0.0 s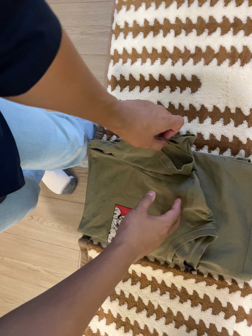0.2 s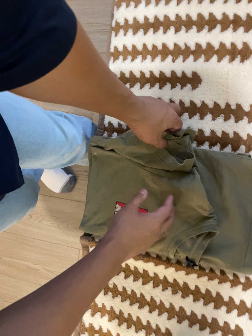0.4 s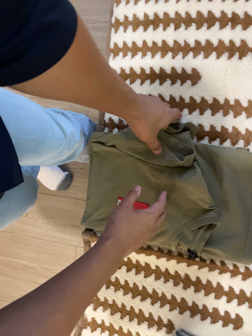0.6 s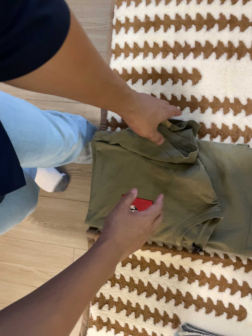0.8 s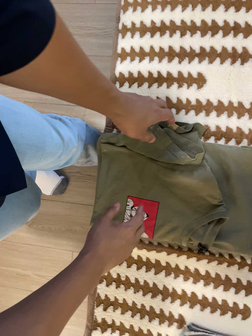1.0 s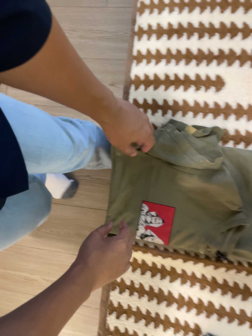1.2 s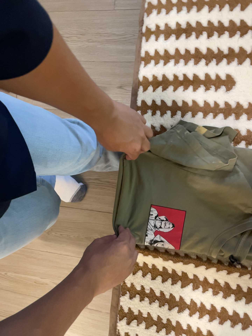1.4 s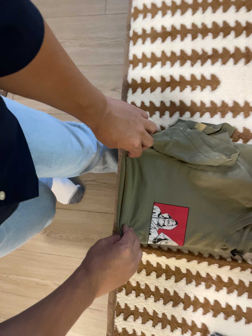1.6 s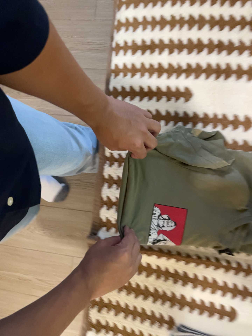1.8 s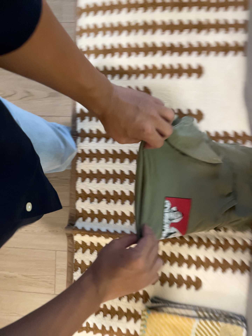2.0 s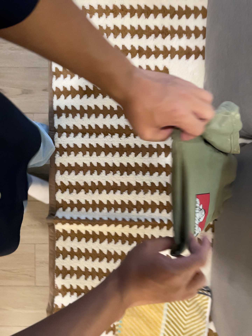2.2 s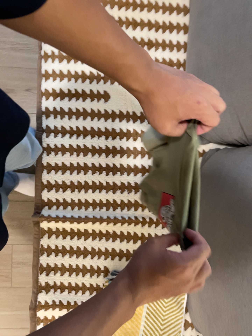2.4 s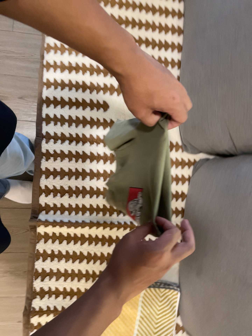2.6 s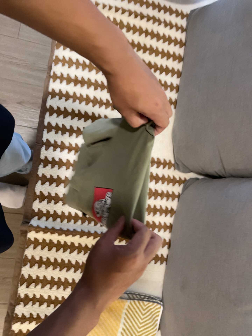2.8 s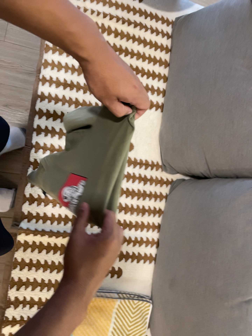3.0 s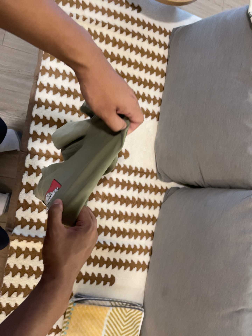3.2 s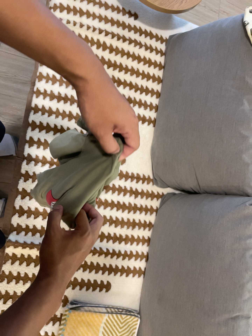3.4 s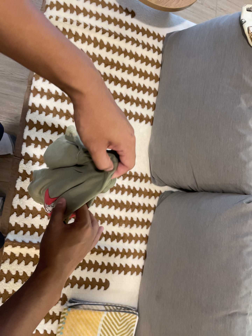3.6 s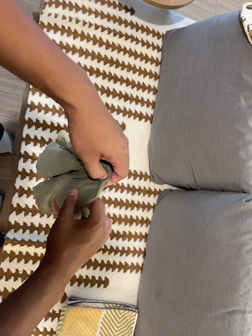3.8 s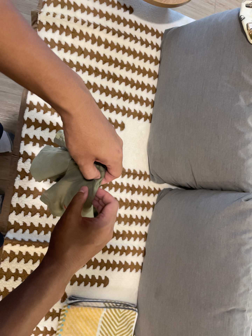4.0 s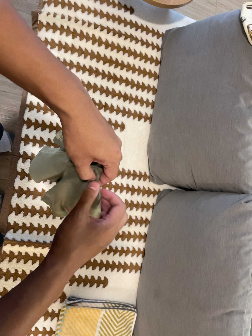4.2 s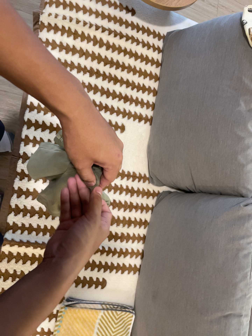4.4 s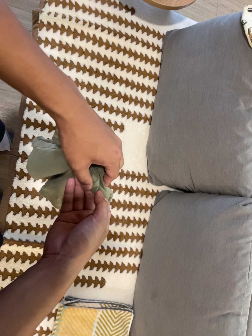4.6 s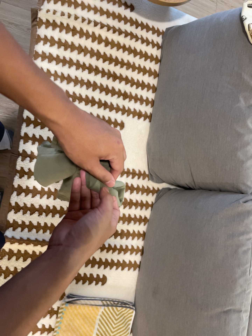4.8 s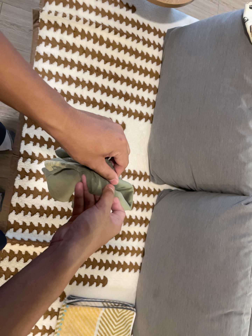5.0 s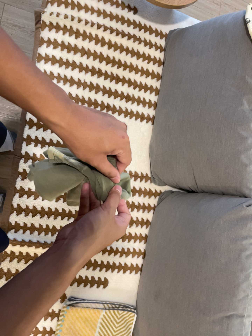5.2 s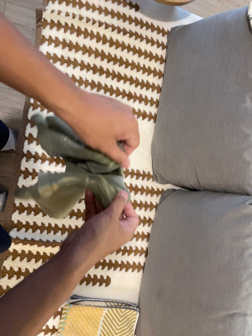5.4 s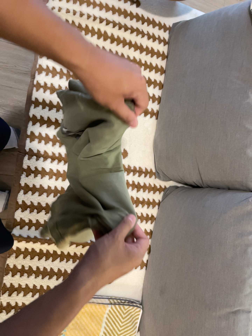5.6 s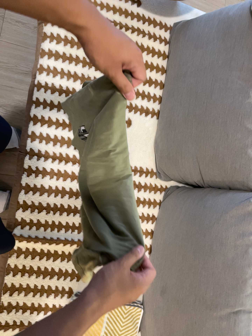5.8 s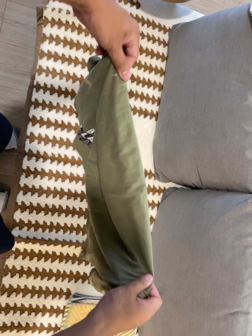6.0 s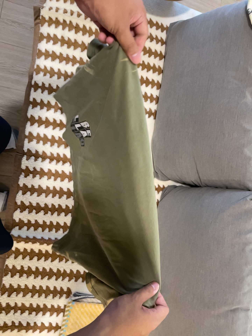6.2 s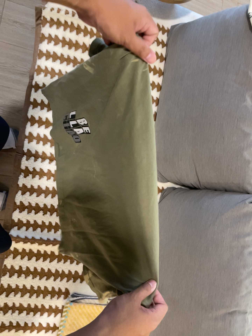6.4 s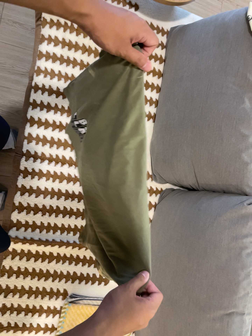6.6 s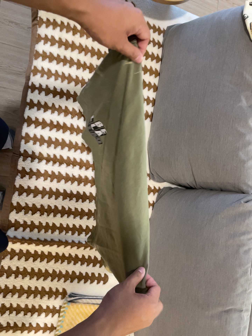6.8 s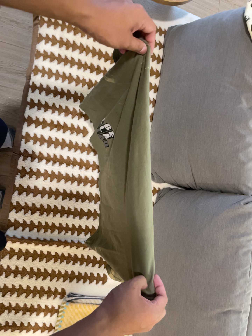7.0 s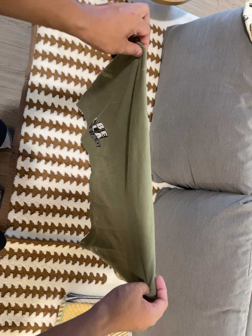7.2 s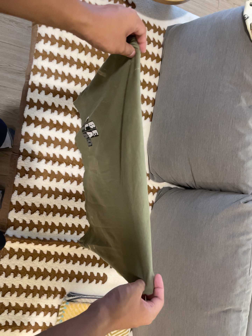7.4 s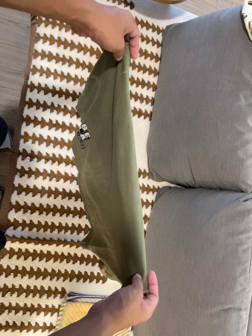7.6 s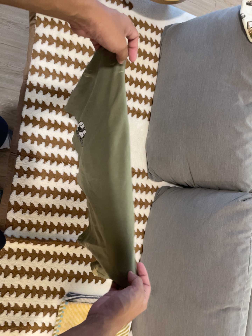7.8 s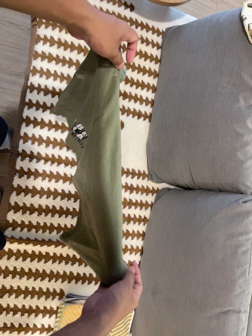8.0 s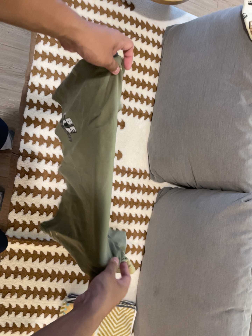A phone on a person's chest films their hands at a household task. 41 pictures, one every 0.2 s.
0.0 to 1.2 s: The camera travels to its left, about 14 cm, so close, fixed things drift to the right.
1.2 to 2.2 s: The scene slides to the left, as the camera pans about 20 degrees to its right. It travels backward, about 26 cm, so what stands in front gets smaller.
2.2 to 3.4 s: The camera pans to its right by about 15 degrees. It travels to its left and backward, about 16 cm.
3.4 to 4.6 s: The camera shifts only a little, or ends up much as it began.
4.6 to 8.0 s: The camera keeps its place and its aim.
The film runs backward here.
